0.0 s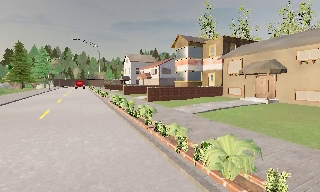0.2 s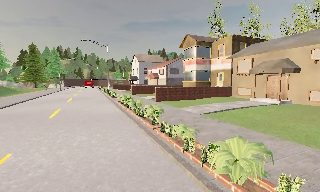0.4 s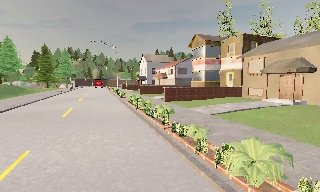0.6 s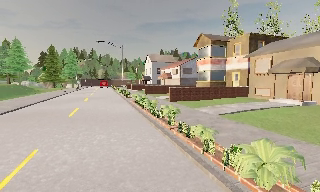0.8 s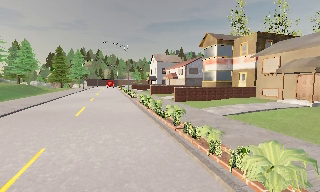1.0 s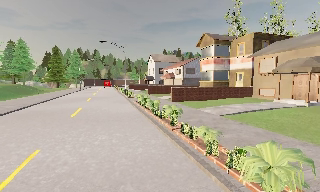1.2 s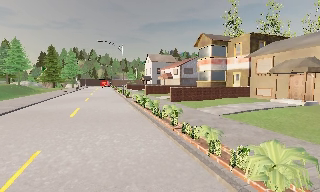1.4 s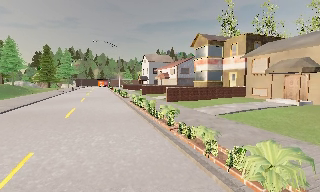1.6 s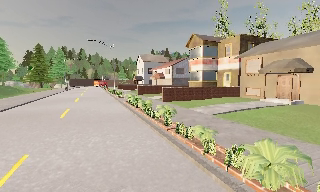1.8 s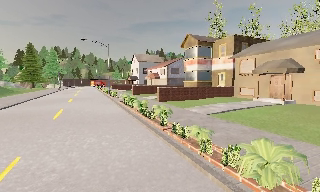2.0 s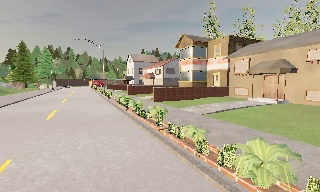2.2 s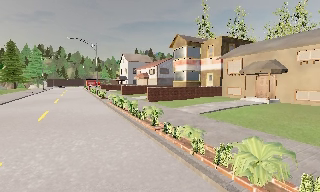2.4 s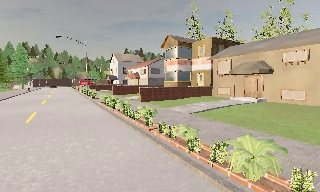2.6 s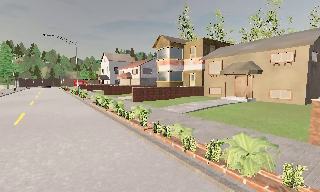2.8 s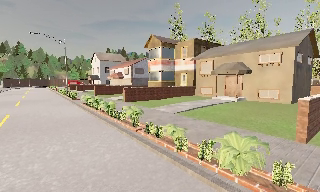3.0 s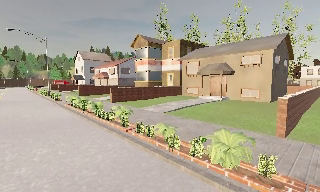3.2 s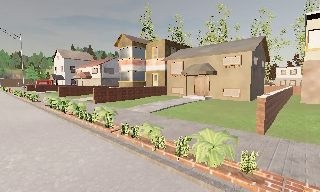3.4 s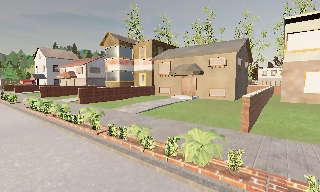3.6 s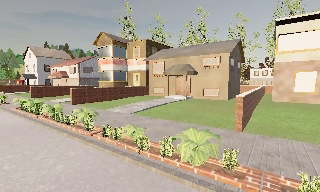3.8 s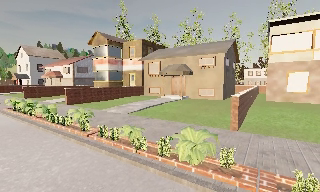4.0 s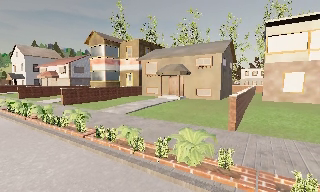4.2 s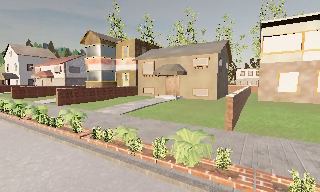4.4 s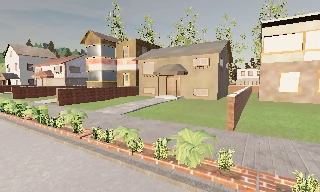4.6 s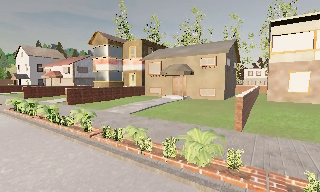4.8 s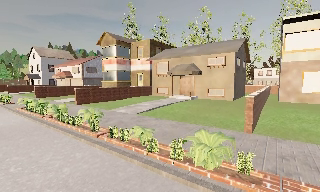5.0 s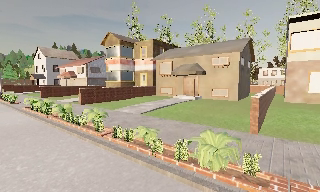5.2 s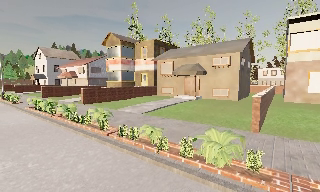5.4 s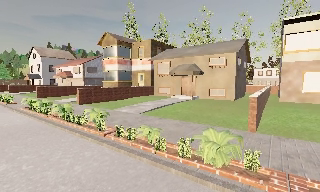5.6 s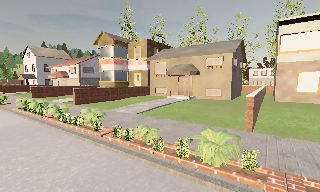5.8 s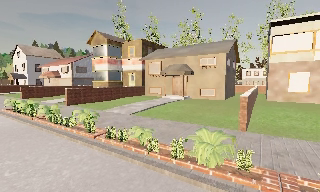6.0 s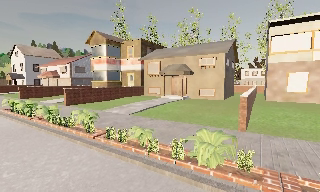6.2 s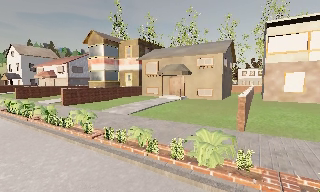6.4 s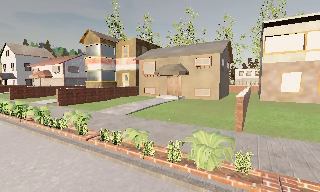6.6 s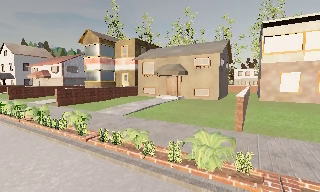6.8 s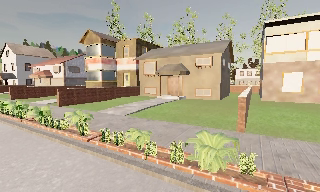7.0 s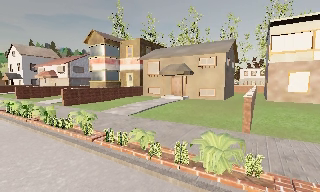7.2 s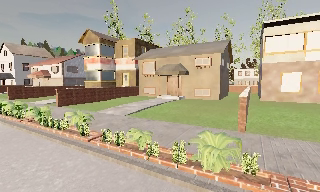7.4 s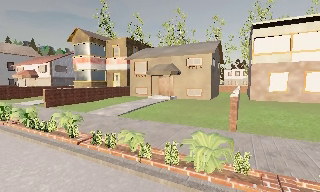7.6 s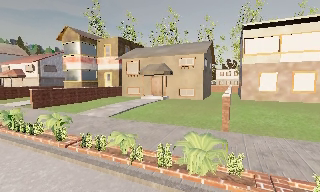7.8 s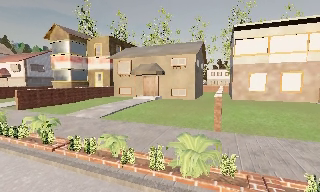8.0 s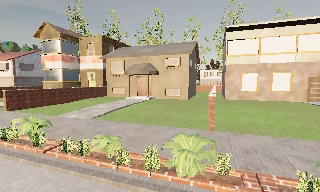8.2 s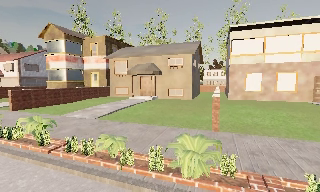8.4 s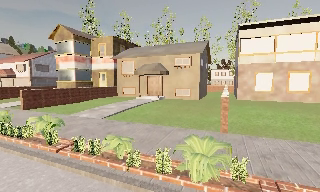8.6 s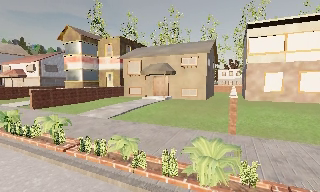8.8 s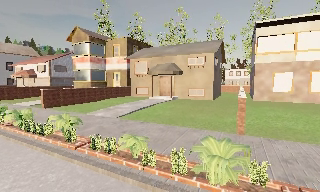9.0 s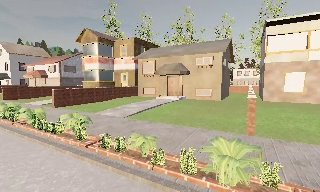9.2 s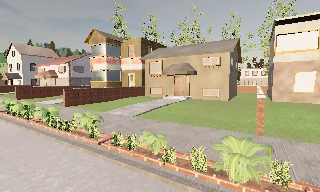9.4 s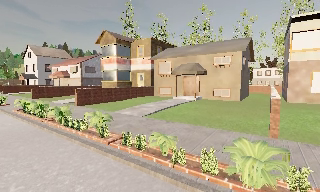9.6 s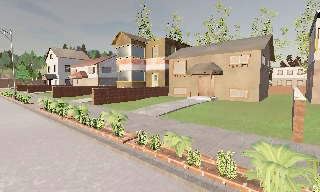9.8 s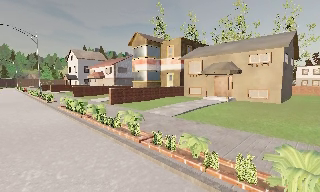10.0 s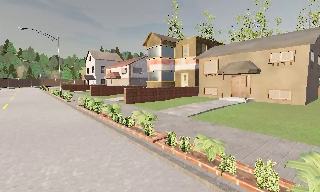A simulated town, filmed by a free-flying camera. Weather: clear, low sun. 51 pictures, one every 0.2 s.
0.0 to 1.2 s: The camera shifts only a little, or ends up much as it began.
1.2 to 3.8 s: The scene slides to the left, as the camera pans about 35 degrees to its right. It travels to its left, about 1 m.
3.8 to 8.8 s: The camera travels forward and to its left, about 1 m, so what stands in front looms larger.
8.8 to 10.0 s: The scene slides to the right, as the camera pans about 25 degrees to its left.
The film runs forward here.
